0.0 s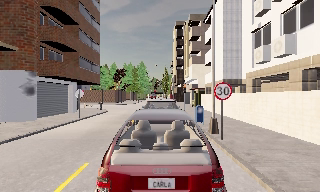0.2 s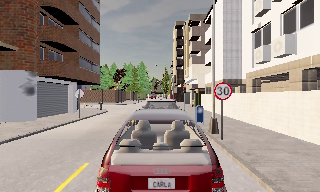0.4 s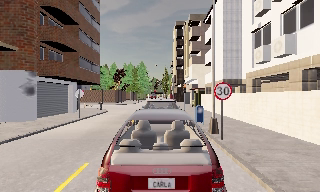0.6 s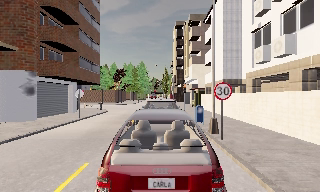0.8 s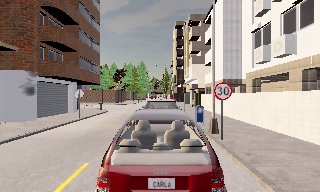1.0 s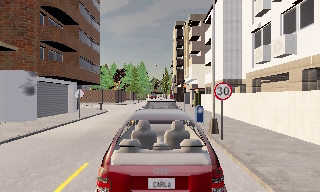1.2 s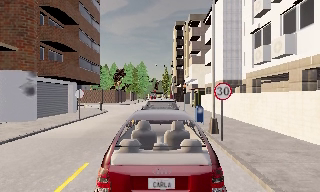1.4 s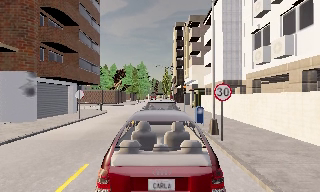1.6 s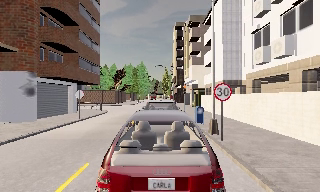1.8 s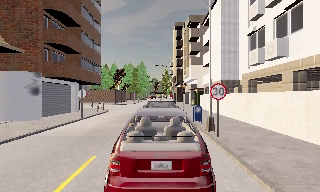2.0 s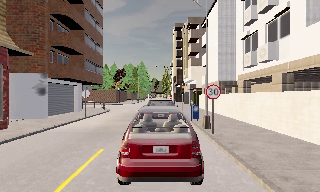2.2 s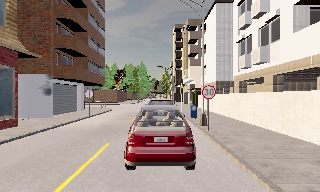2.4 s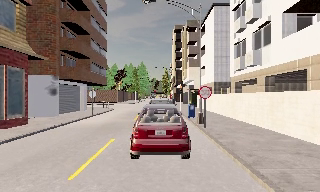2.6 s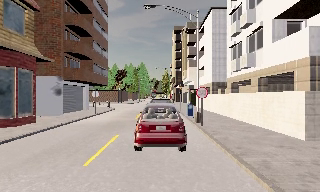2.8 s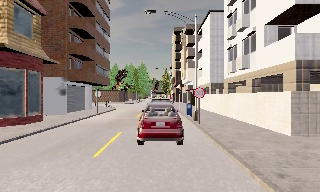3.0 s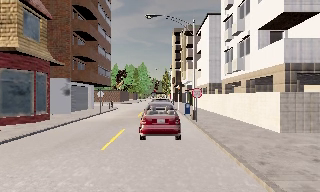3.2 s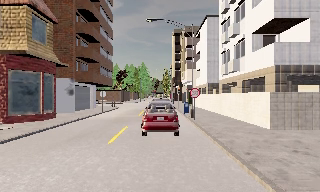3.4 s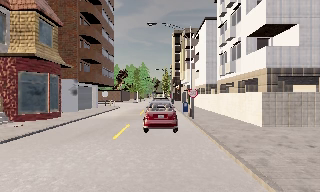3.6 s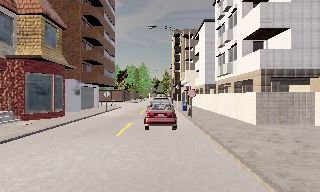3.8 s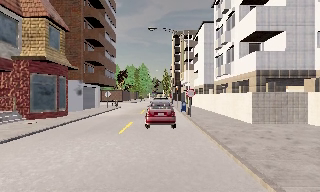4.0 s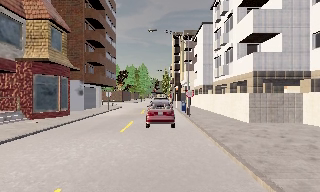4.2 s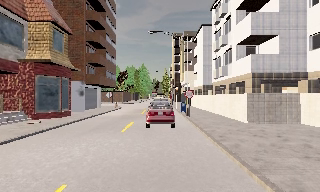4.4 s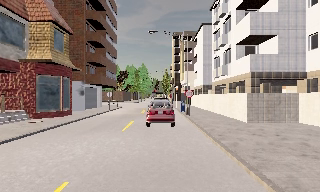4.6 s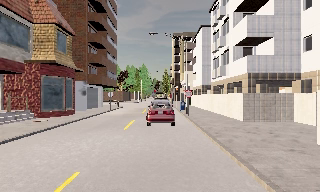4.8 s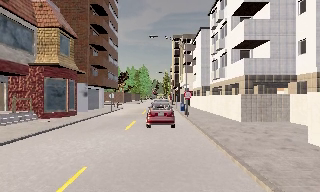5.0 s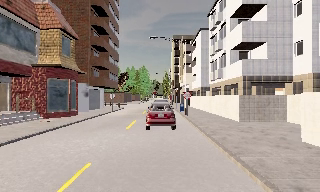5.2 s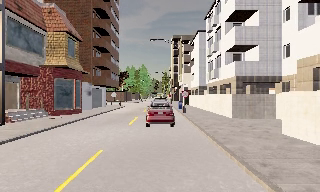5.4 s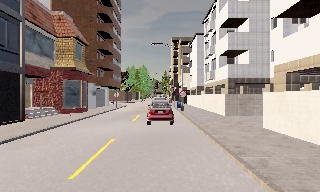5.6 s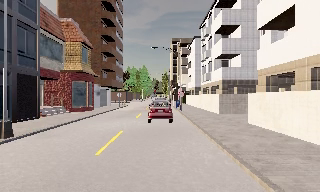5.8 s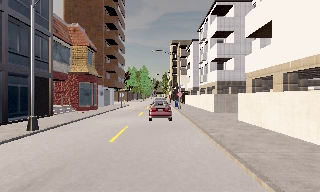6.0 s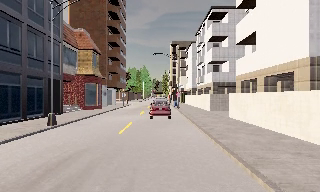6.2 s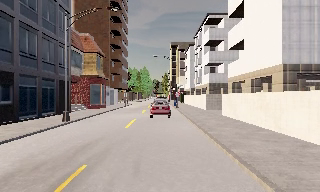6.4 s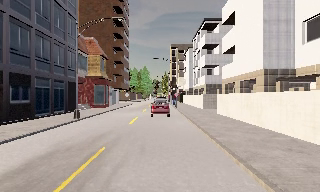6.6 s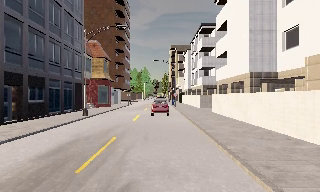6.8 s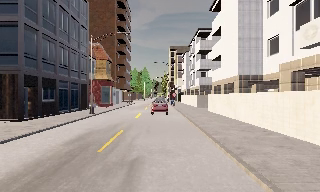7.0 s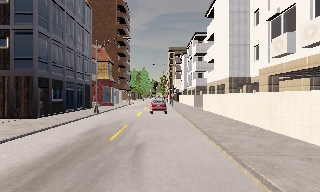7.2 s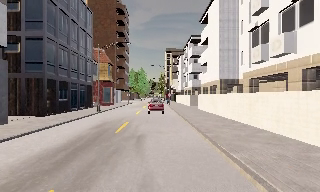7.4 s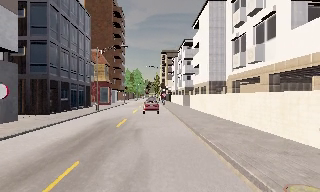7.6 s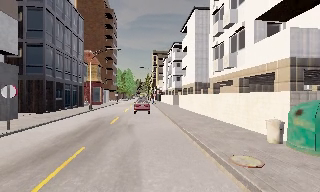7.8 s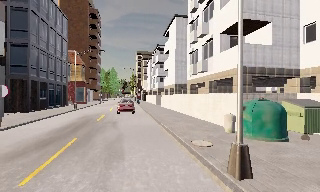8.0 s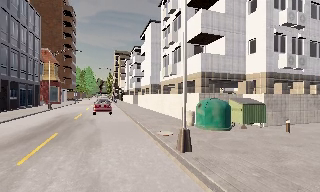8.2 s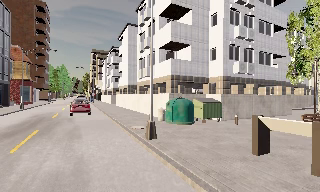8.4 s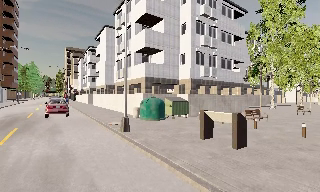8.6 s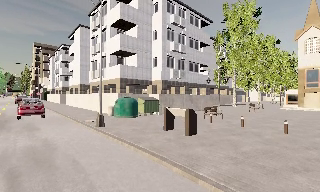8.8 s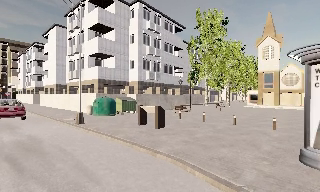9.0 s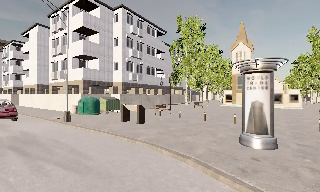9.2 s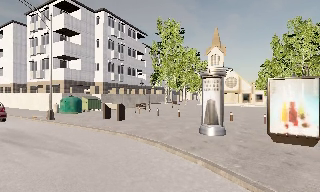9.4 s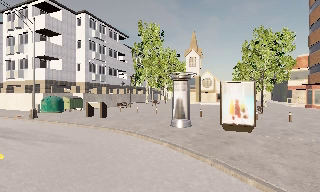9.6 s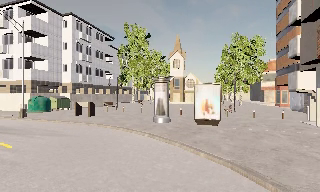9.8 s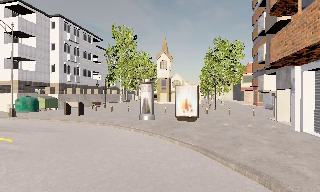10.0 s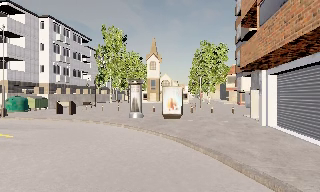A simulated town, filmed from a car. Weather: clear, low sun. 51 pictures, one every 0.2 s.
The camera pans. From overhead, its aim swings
clockwise.
The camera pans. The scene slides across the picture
to the left.
0.0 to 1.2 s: The camera keeps its place and its aim.
1.2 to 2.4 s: The camera travels backward, about 2.5 m, so what stands in front gets smaller. It gains speed.
2.4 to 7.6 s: The camera travels backward, about 25 m, so what stands in front gets smaller. It gains speed.
7.6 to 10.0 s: The camera swings to its right by about 75 degrees, and the scene slides to the left. It travels backward, about 17 m.
The film runs backward here.
